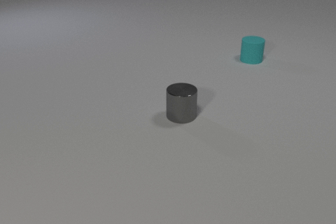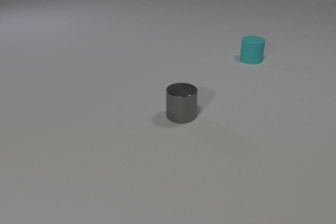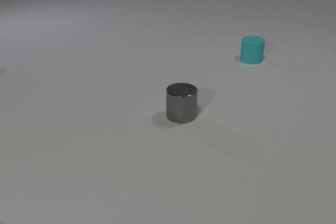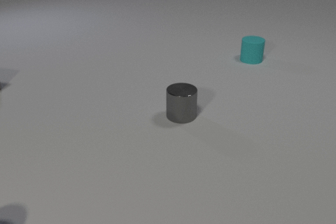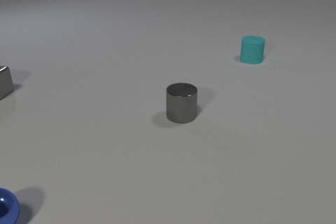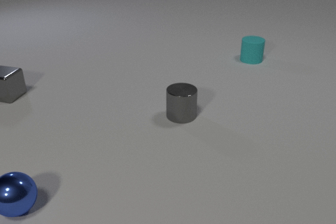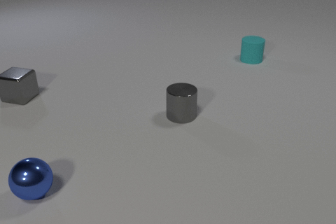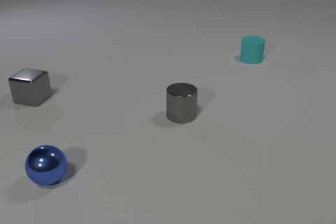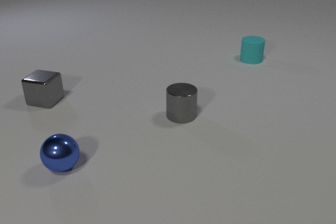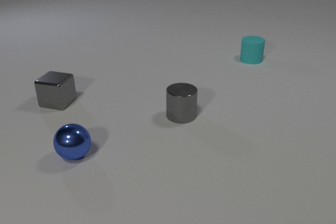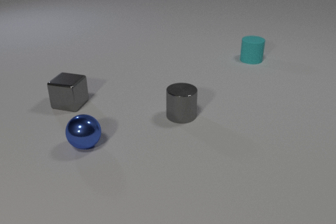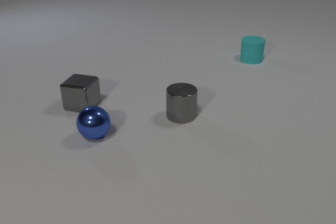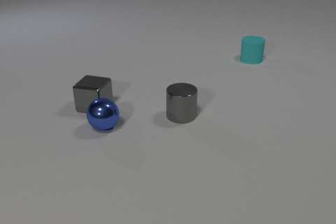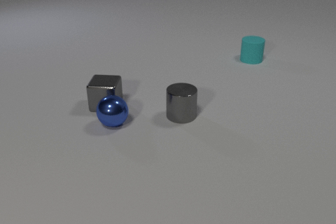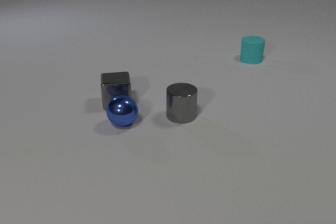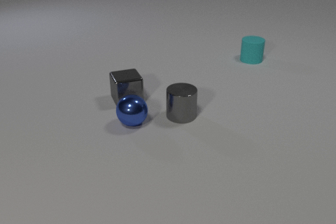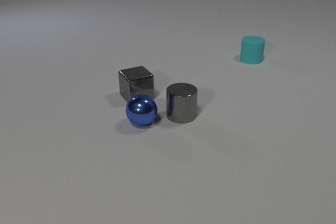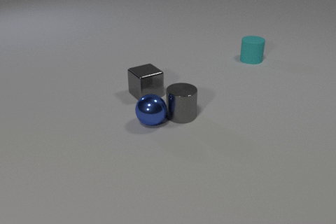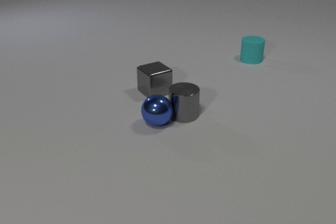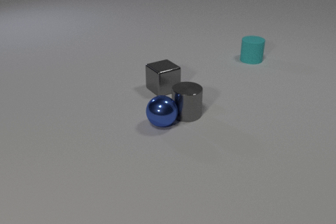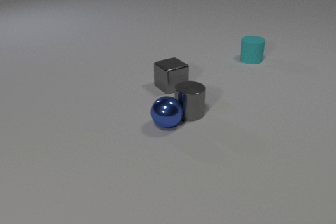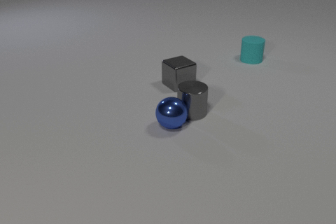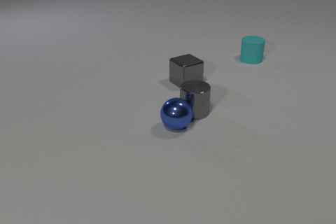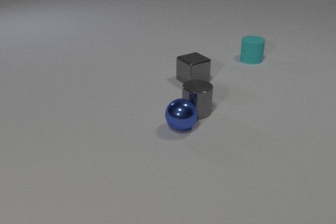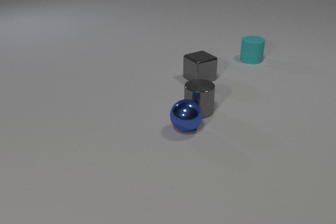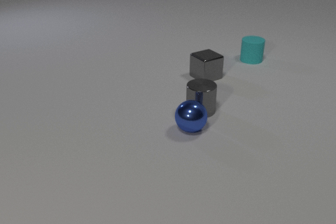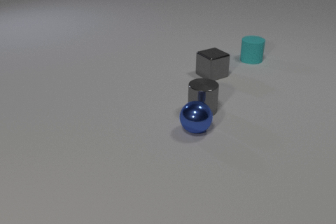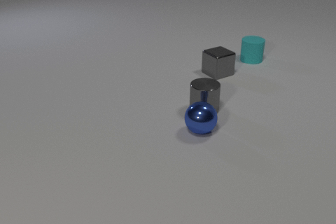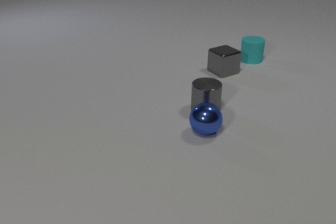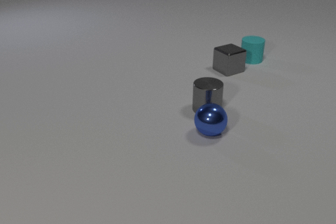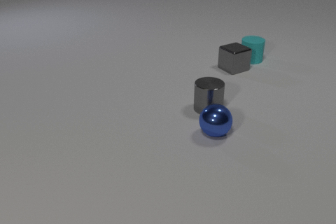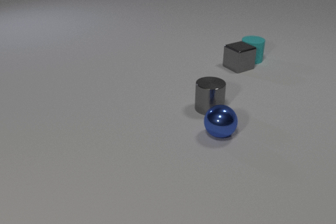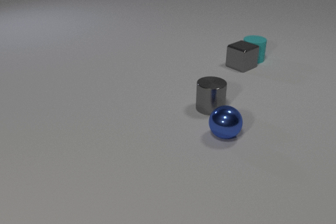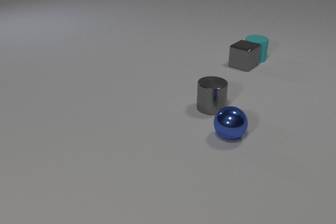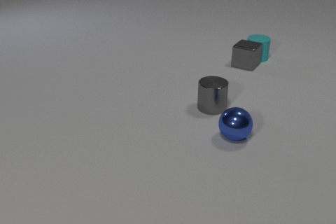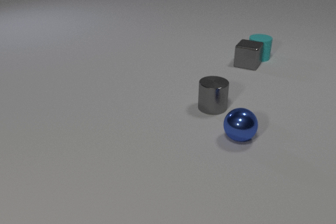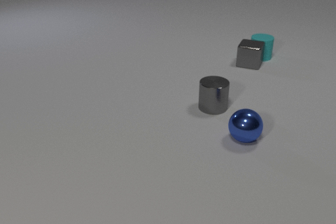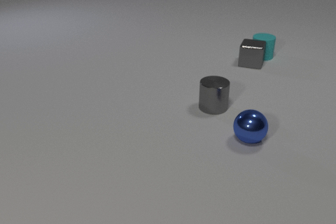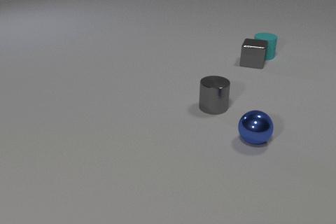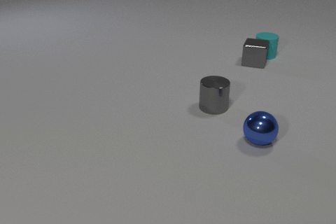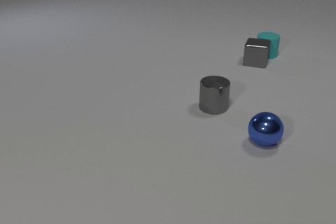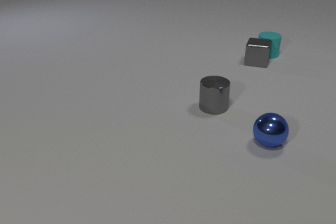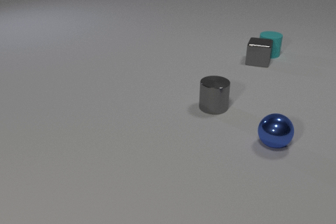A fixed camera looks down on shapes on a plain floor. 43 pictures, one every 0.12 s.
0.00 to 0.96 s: The blue metal sphere comes in at the left edge, rolls away from the camera and to the right. The gray metal cube comes in at the left edge, slides to the right and toward the camera.
0.96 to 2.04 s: The blue metal sphere rolls to the right and away from the camera. The gray metal cube slides to the right, spins so that its near face slides to the right, counterclockwise seen from above. The blue metal sphere and the gray metal cube collide.
2.04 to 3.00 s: The blue metal sphere rolls to the right. The gray metal cube slides to the right and away from the camera. The gray metal cylinder slides to the right and away from the camera. The blue metal sphere and the gray metal cylinder collide.
3.00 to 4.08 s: The blue metal sphere rolls to the right. The gray metal cube slides to the right and away from the camera, spins counterclockwise seen from above by about 30 degrees, its near face sliding to the right. The gray metal cylinder slides to the right and away from the camera. The cyan rubber cylinder slides away from the camera and to the right. The gray metal cube and the cyan rubber cylinder collide.
4.08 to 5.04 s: The blue metal sphere rolls to the right. The gray metal cube slides to the right and away from the camera. The cyan rubber cylinder slides away from the camera and to the right.
What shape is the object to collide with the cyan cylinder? cube.
What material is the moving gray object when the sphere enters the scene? metal.
How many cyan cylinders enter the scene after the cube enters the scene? 0.
